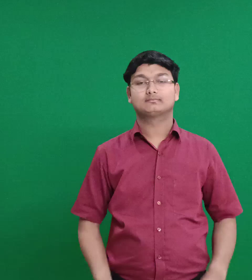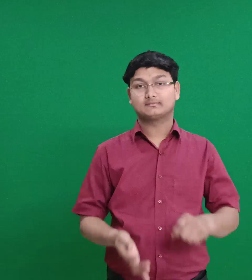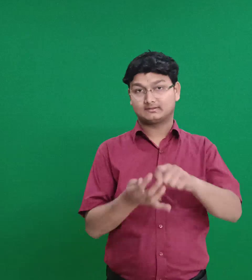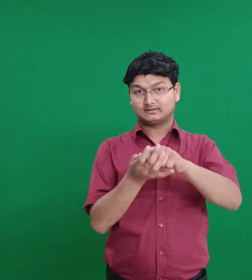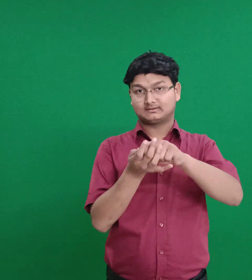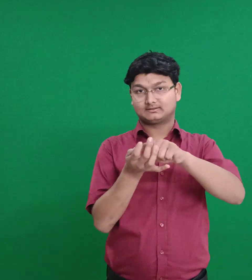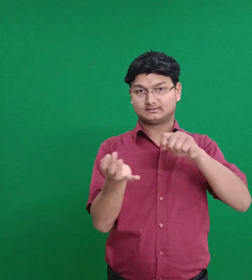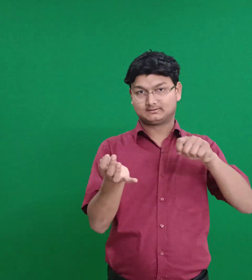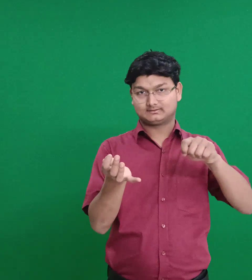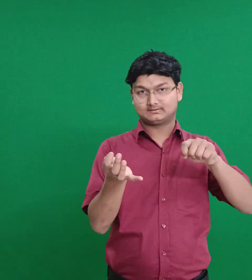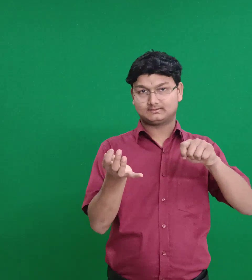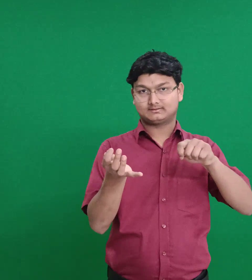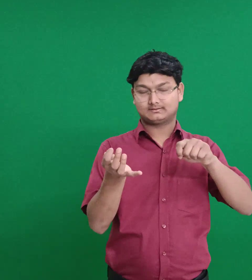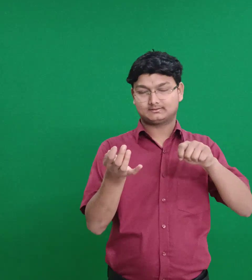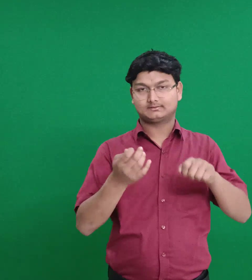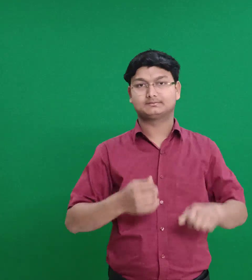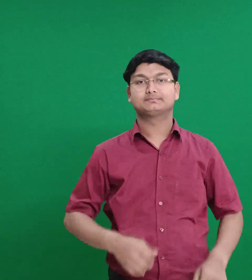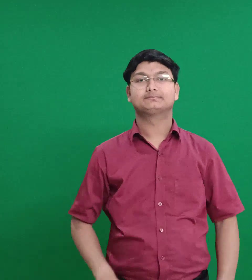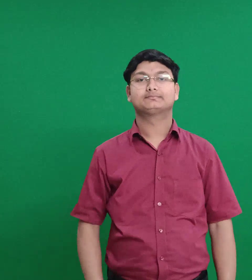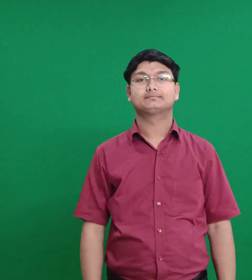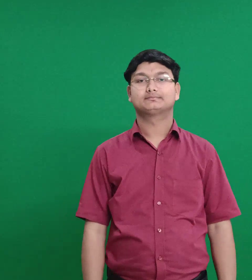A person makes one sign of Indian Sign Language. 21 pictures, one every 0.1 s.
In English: rock badger
